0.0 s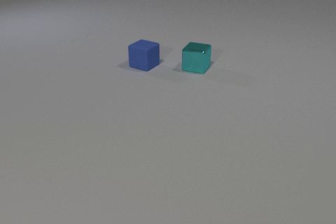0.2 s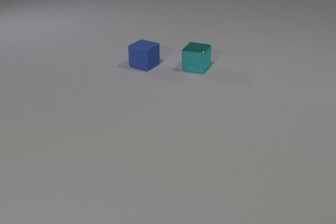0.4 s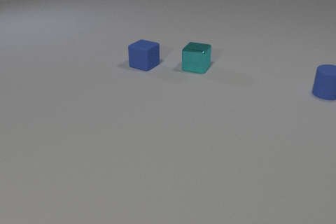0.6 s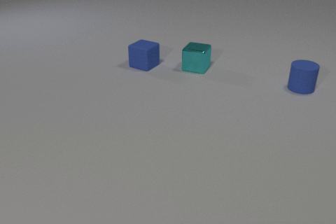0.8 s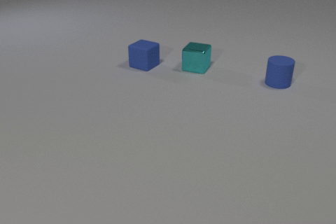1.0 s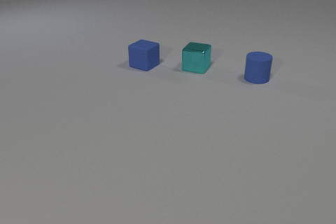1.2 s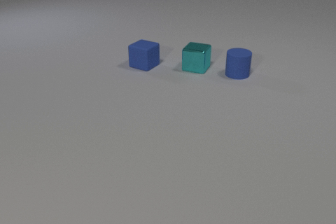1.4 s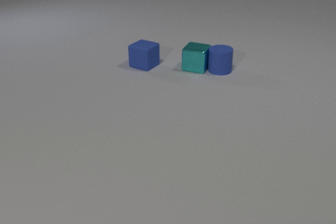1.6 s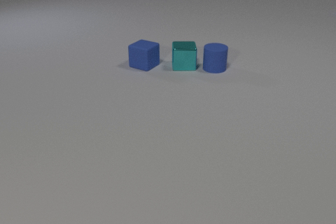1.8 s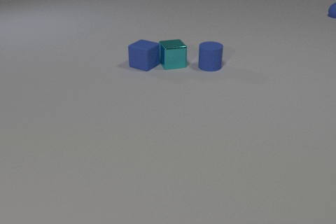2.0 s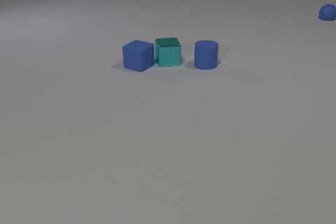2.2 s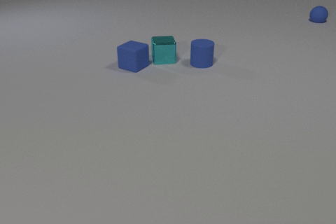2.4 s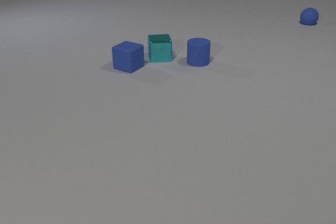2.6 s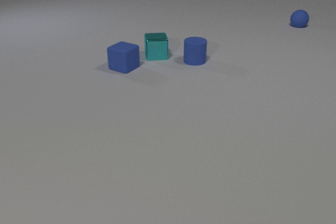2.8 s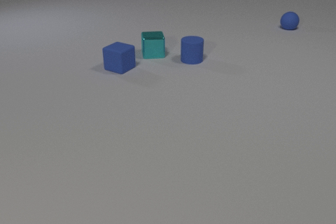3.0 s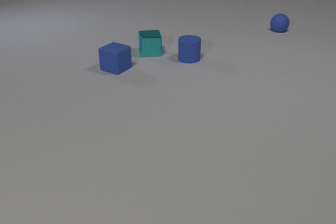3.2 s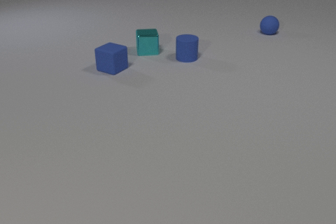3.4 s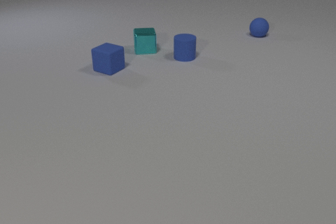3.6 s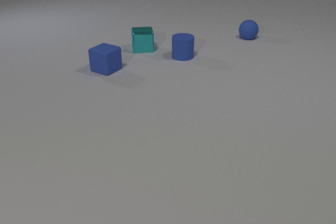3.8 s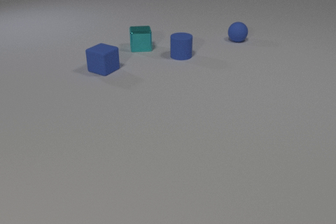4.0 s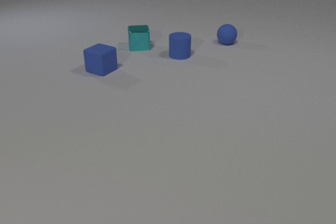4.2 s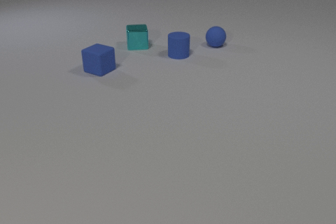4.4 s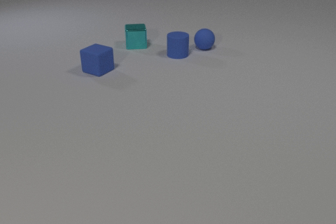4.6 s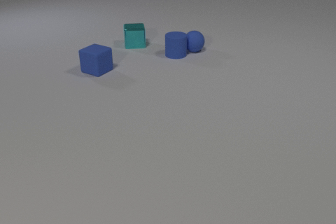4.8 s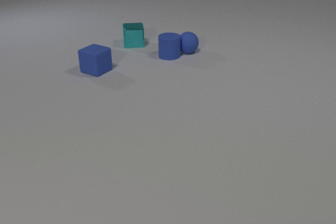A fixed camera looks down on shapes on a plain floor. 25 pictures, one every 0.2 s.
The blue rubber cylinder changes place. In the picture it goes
to the left.
0.0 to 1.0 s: The blue rubber cylinder comes in at the right edge, slides to the left.
1.0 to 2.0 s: The blue rubber cylinder slides to the left and away from the camera. The cyan metal cube slides to the left and away from the camera, spins so that its near face slides to the right, counterclockwise seen from above. The blue rubber sphere comes in at the right edge, rolls toward the camera and to the left. The blue rubber cube slides to the left. The blue rubber cylinder and the cyan metal cube collide. The cyan metal cube and the blue rubber cube collide.
2.0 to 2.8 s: The blue rubber cylinder slides to the left and away from the camera. The cyan metal cube slides away from the camera and to the left. The blue rubber sphere rolls toward the camera and to the left. The blue rubber cube slides to the left.
2.8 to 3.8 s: The blue rubber cylinder slides to the left and away from the camera. The cyan metal cube slides away from the camera and to the left. The blue rubber sphere rolls toward the camera and to the left. The blue rubber cube slides to the left.
3.8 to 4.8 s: The blue rubber cylinder slides to the left. The cyan metal cube slides away from the camera and to the left. The blue rubber sphere rolls to the left and toward the camera. The blue rubber cube slides to the left. The blue rubber cylinder and the blue rubber sphere collide.
How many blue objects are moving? 3.
How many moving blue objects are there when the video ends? 3.
Are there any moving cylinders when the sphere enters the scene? yes.
